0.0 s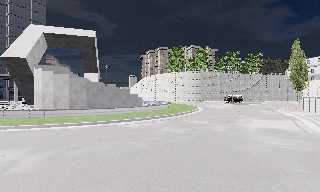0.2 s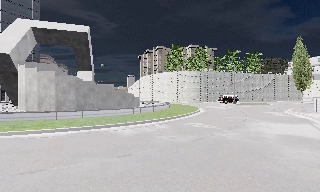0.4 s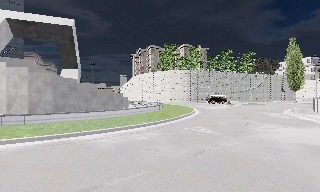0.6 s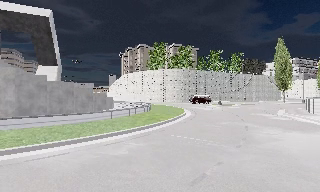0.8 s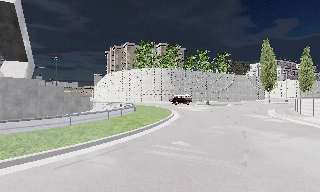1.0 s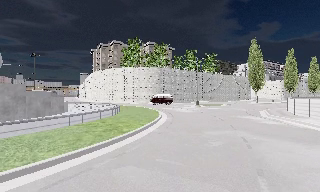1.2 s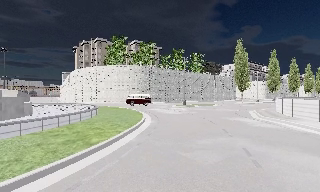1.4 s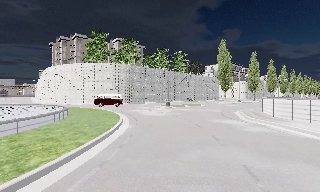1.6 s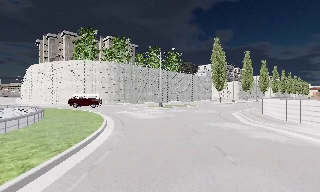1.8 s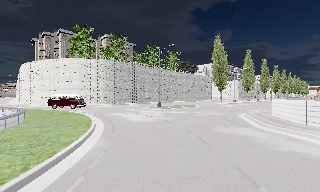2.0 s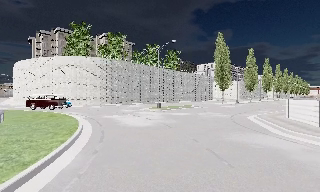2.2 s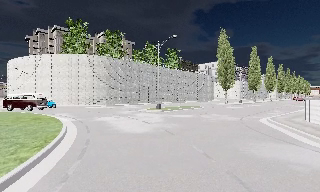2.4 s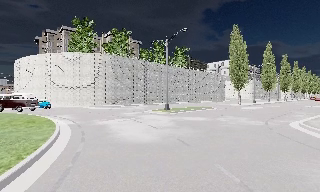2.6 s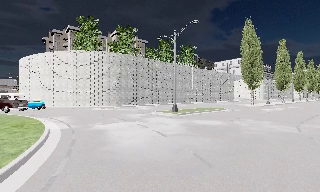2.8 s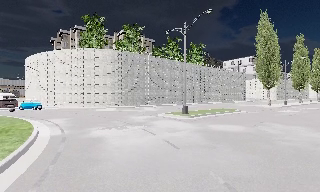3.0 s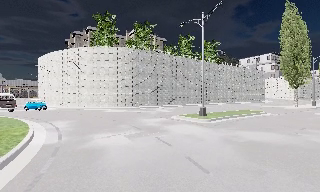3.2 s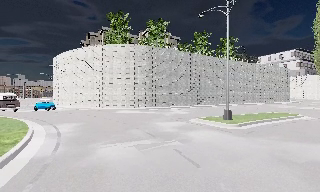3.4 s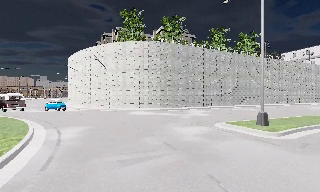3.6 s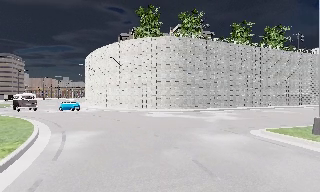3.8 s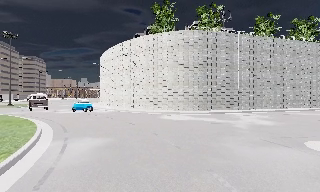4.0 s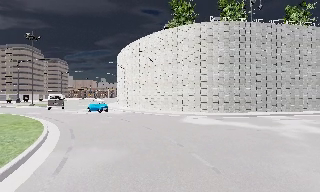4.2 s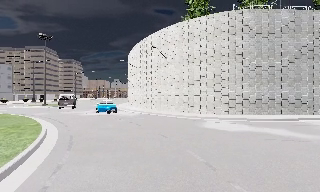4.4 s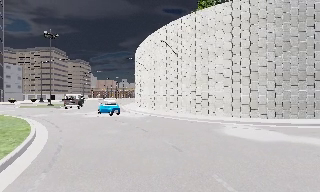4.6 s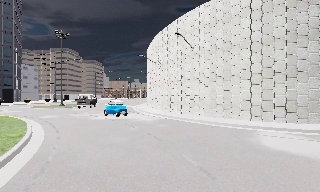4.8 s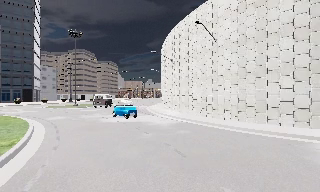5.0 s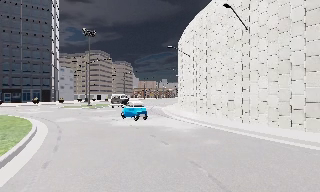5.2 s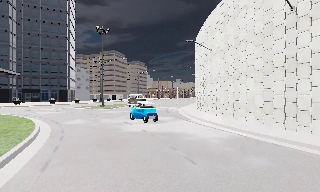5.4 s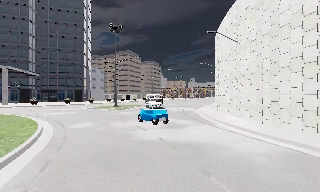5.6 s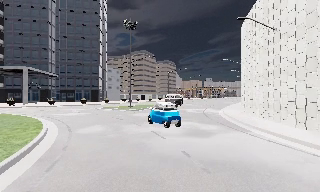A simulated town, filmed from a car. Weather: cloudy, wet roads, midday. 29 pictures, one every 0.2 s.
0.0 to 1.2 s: The camera swings to its right by about 20 degrees, and the scene slides to the left. It travels forward, about 10 m, so what stands in front looms larger.
1.2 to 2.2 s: The camera travels forward, about 8 m, so what stands in front looms larger.
2.2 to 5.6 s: The camera pans to its left, which is counterclockwise from overhead, by about 75 degrees. It travels forward, about 25 m.
The film runs forward here.
